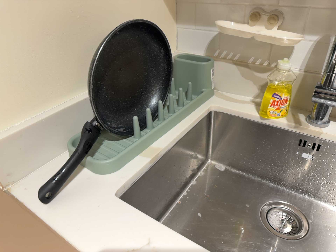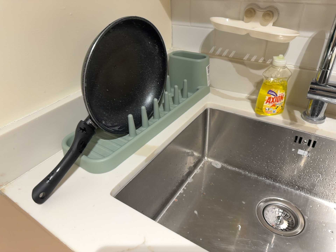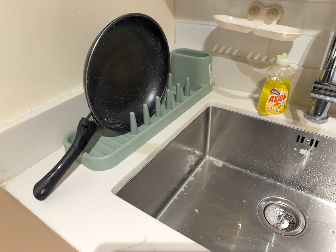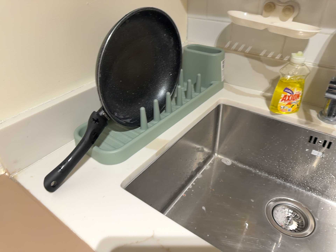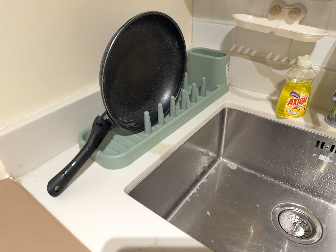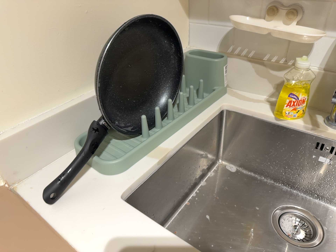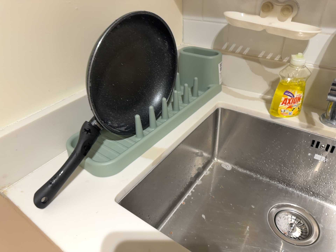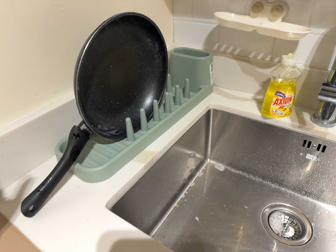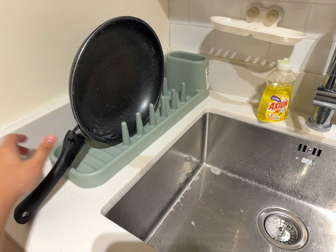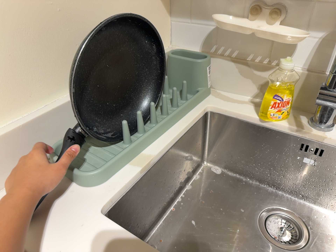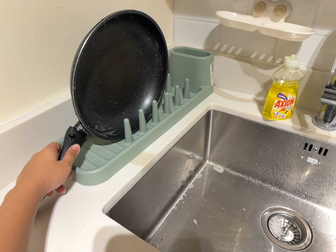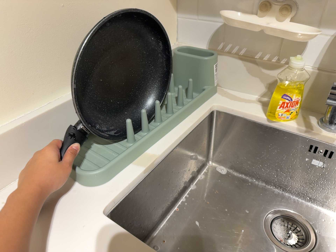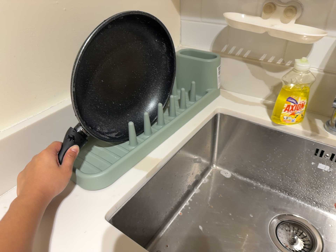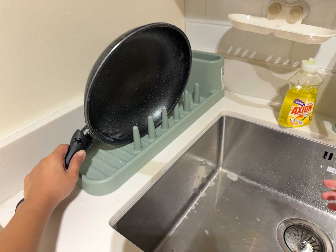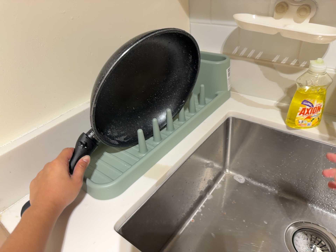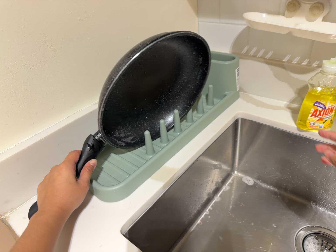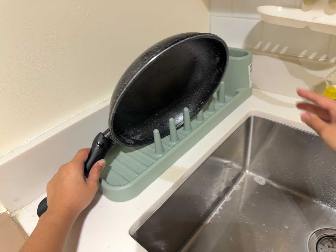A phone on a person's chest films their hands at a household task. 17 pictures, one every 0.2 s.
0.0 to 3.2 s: The camera travels forward and toward the top of its view, about 10 cm, so what stands in front looms larger.
The film runs backward here.
